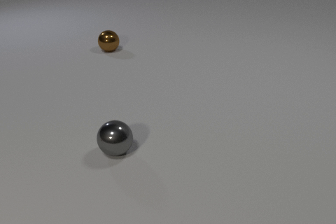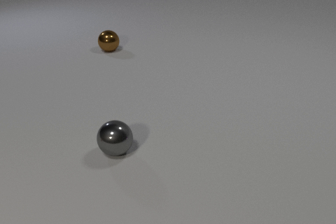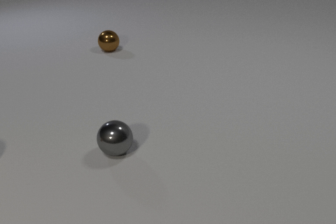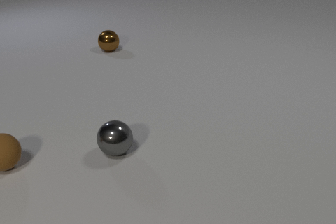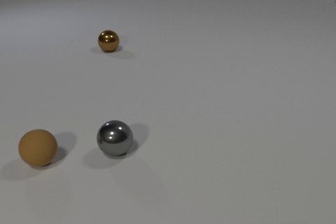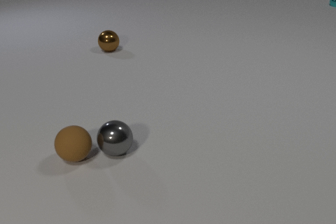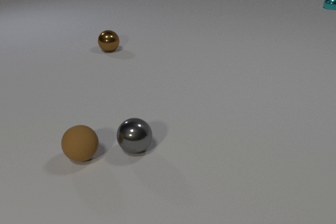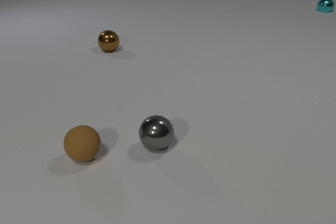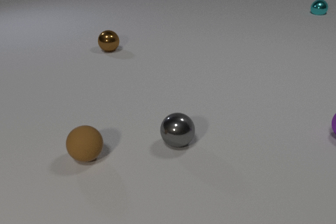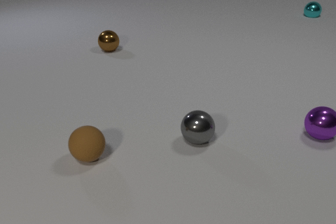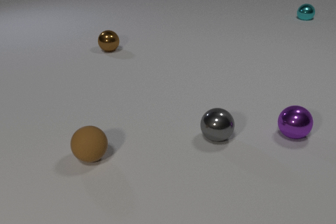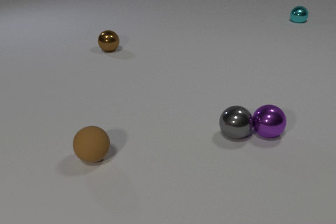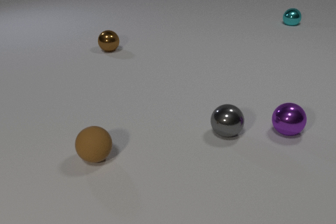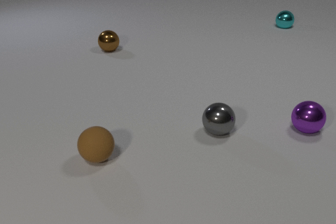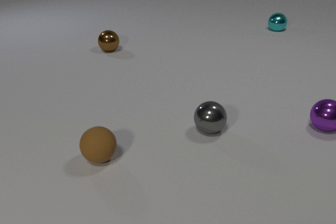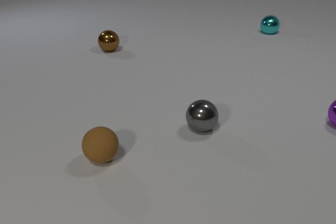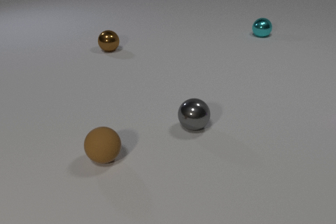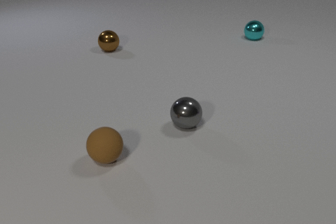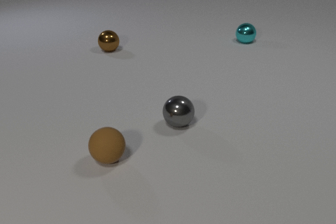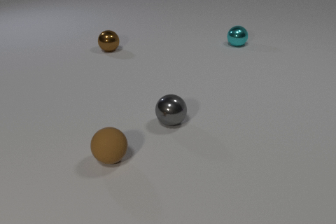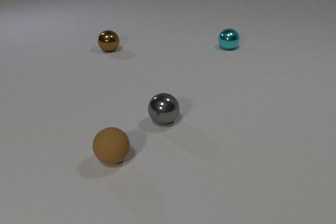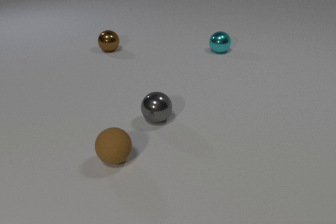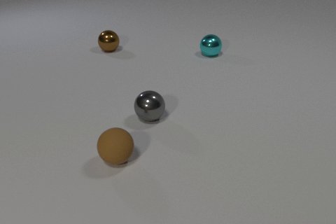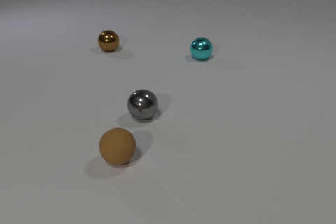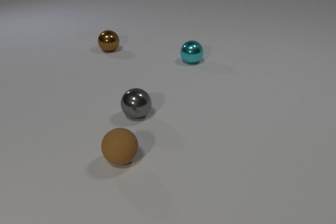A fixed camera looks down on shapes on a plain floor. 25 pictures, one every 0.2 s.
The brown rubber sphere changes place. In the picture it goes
to the right.
The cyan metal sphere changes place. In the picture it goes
toward the camera.
0.0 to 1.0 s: The brown rubber sphere comes in at the left edge, rolls to the right. The cyan metal sphere comes in at the right edge, rolls toward the camera and to the left.
1.0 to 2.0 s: The brown rubber sphere rolls to the right. The gray metal sphere rolls to the right. The purple metal sphere comes in at the right edge, rolls to the left. The cyan metal sphere rolls toward the camera and to the left. The brown rubber sphere and the gray metal sphere collide.
2.0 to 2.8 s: The brown rubber sphere rolls to the right. The gray metal sphere rolls away from the camera and to the left. The purple metal sphere rolls to the right and away from the camera. The cyan metal sphere rolls toward the camera and to the left. The gray metal sphere and the purple metal sphere collide.
2.8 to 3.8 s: The brown rubber sphere rolls to the right. The gray metal sphere rolls to the left. The purple metal sphere rolls to the right and away from the camera, leaves at the right edge. The cyan metal sphere rolls toward the camera and to the left.
3.8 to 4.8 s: The brown rubber sphere rolls to the right. The gray metal sphere rolls to the left and away from the camera. The cyan metal sphere rolls toward the camera and to the left.
How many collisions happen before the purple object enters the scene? 1.
How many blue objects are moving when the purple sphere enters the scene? 0.
What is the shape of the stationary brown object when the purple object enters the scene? sphere.
